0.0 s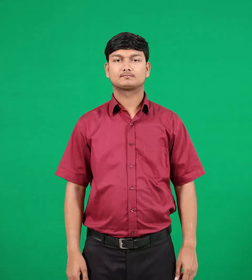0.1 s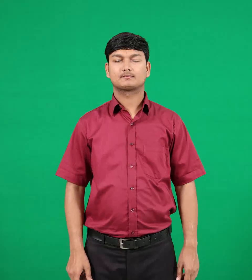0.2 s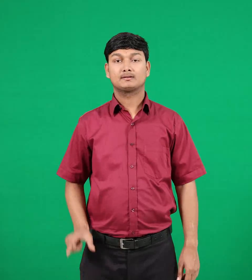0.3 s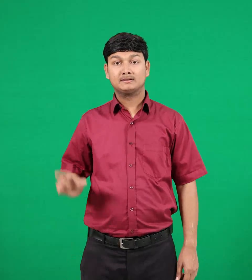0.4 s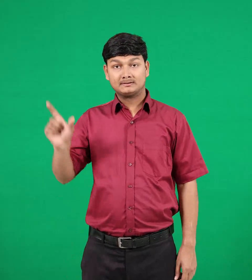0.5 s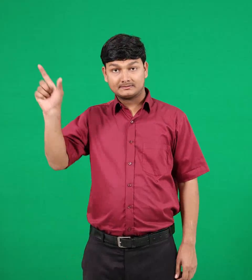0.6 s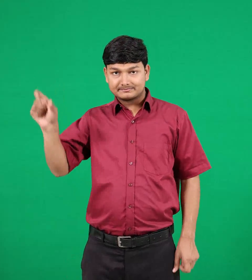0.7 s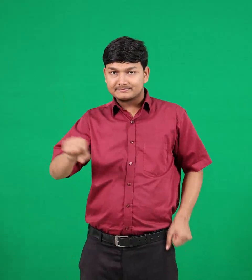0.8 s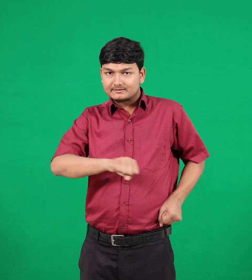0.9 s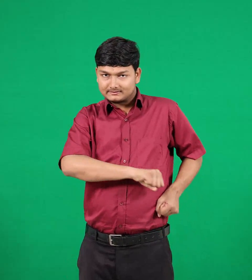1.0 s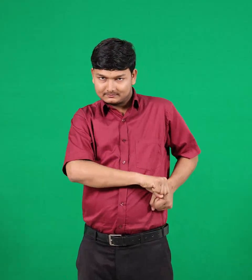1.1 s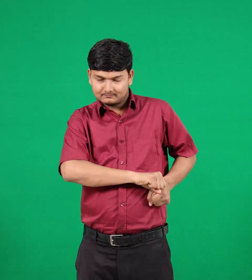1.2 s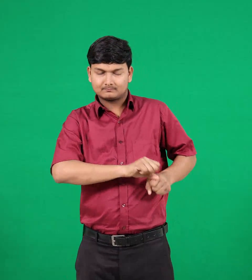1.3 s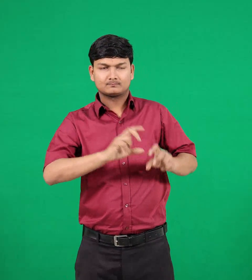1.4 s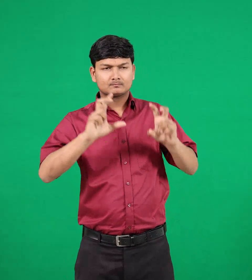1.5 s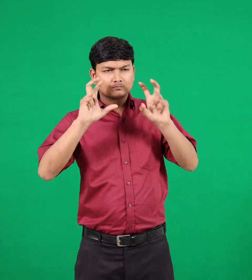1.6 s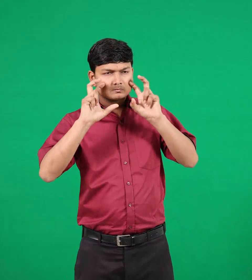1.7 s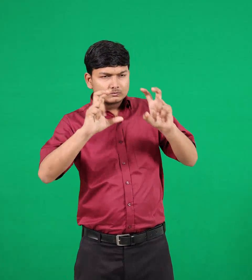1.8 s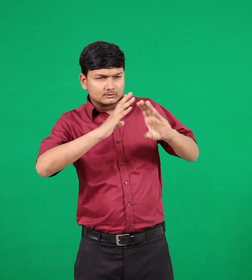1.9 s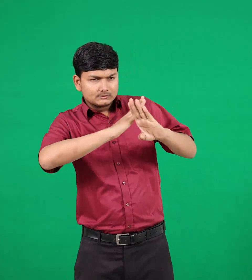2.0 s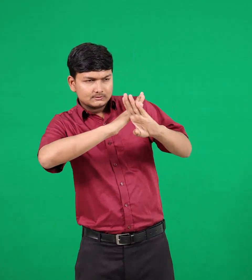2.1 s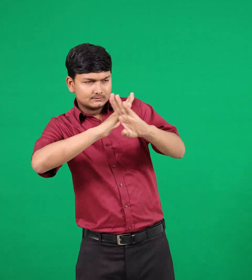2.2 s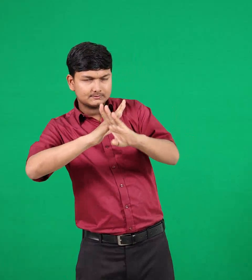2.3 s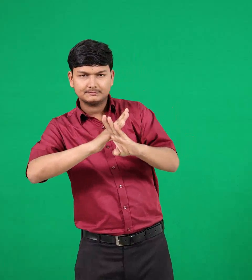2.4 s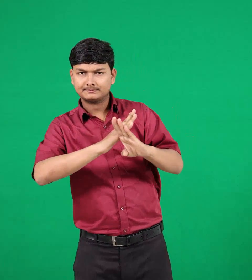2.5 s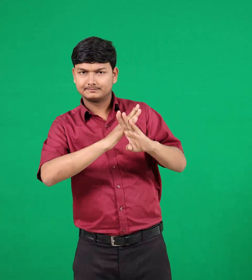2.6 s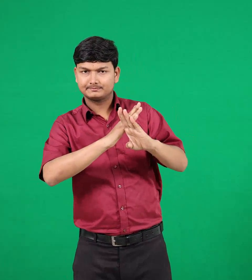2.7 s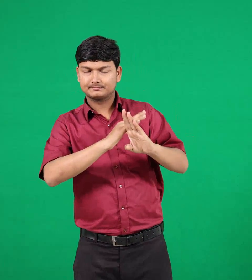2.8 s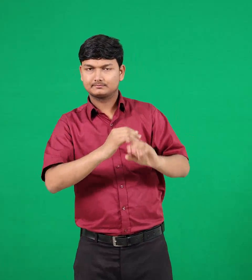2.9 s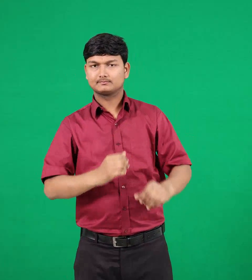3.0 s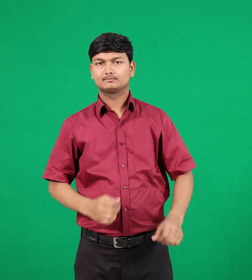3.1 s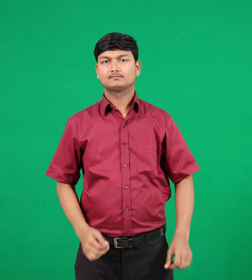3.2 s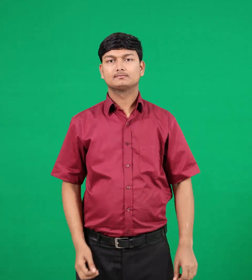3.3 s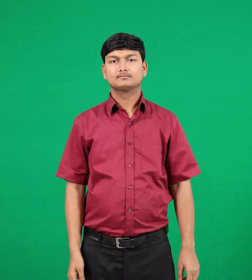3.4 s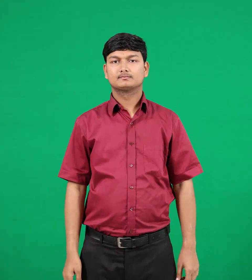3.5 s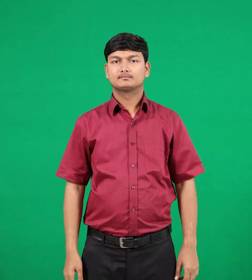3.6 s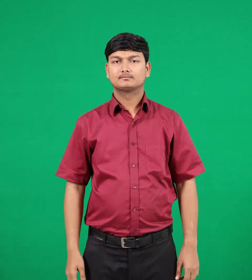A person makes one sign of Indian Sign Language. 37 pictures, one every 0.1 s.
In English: security
